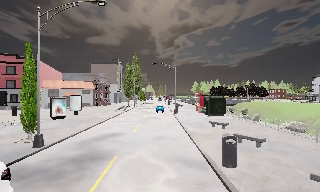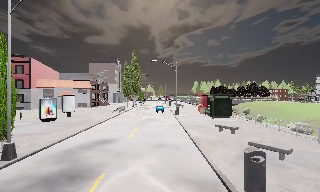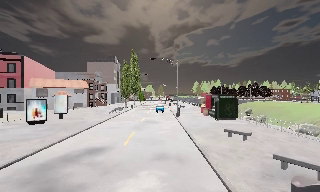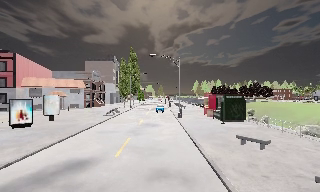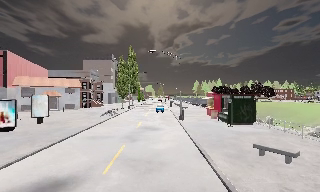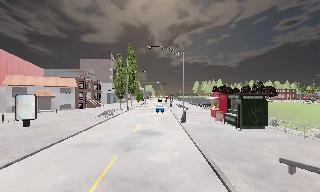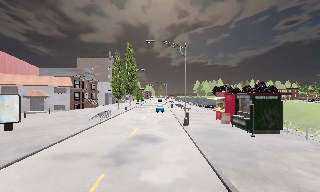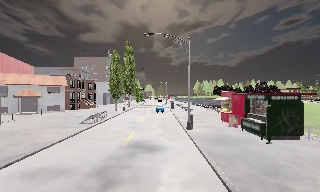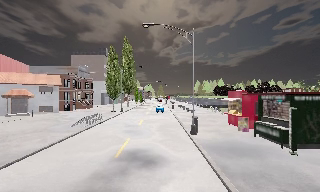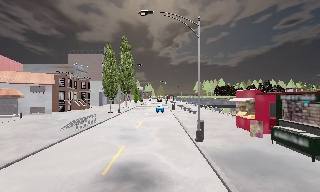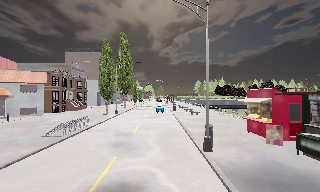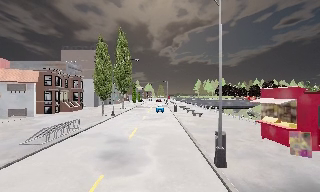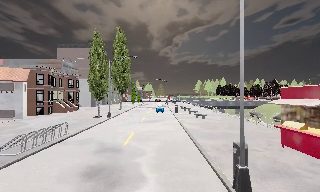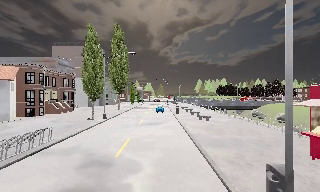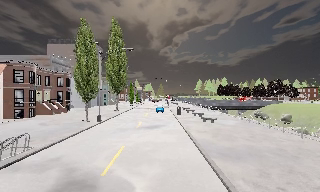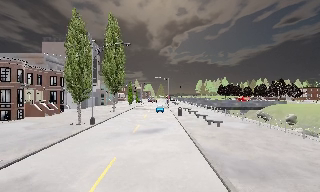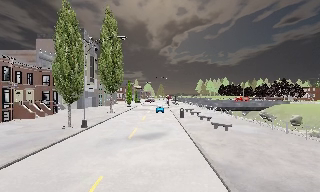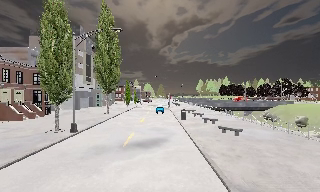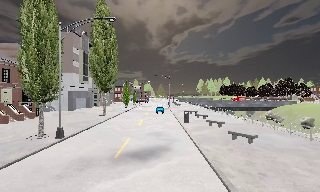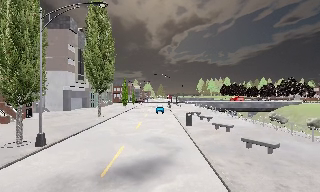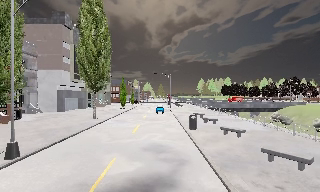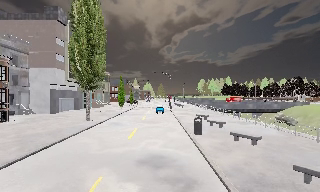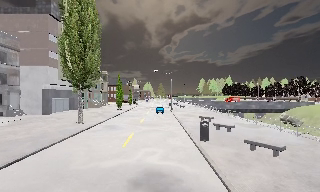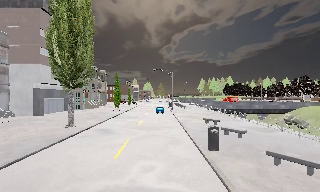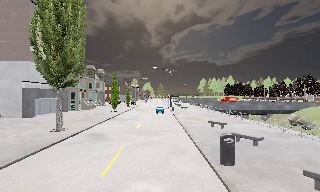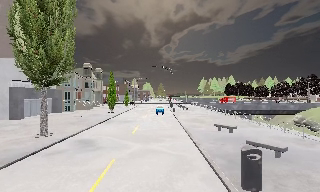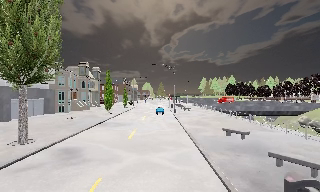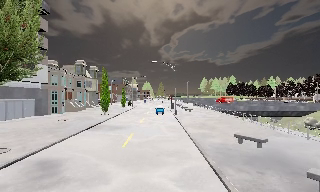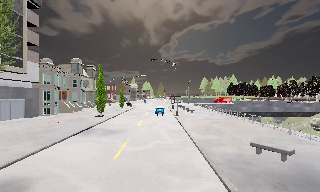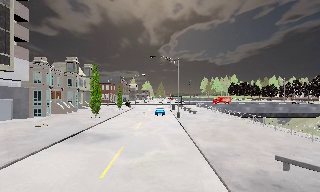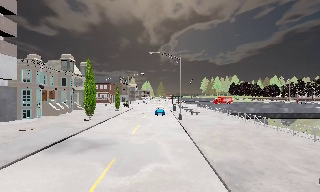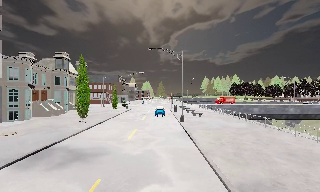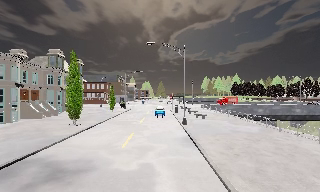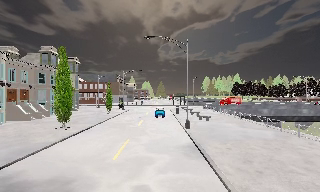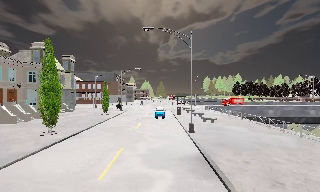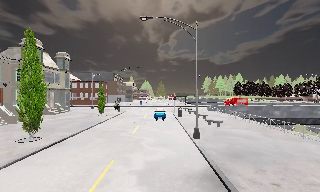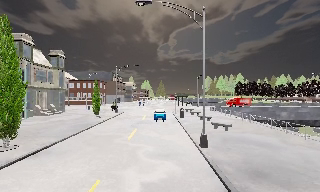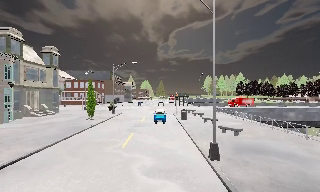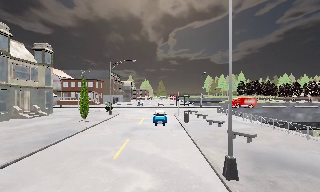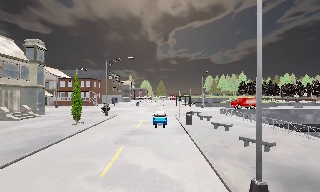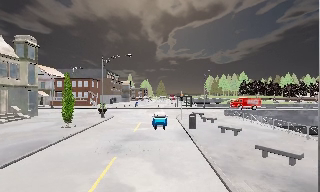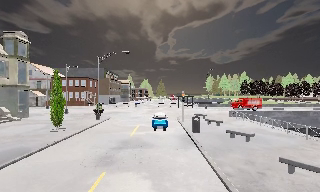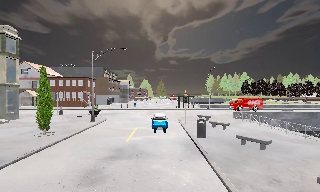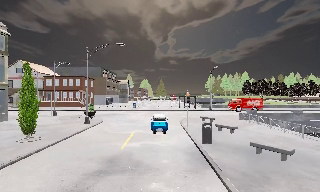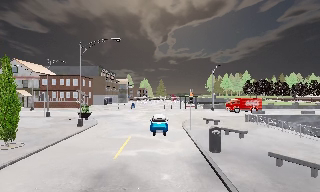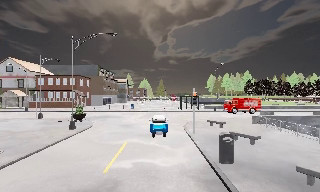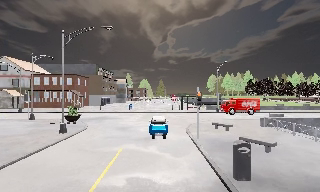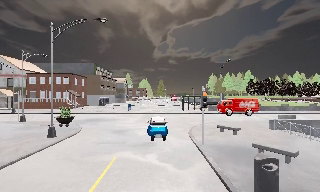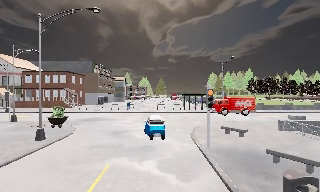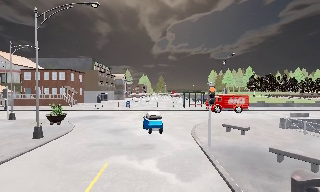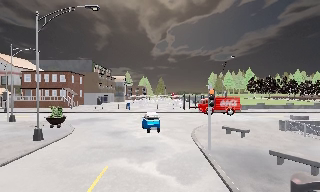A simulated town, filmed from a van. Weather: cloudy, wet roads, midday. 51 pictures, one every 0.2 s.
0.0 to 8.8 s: The camera travels forward, about 70 m, so what stands in front looms larger.
8.8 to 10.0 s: The camera travels forward, about 5 m, so what stands in front looms larger. It loses speed.
The film runs forward here.
